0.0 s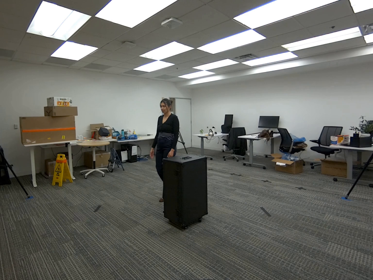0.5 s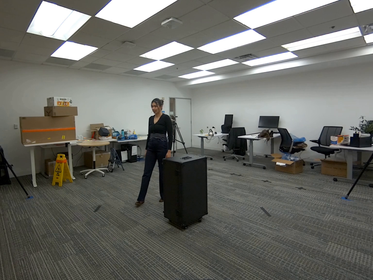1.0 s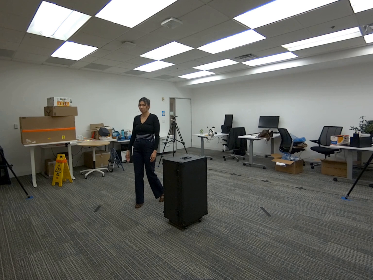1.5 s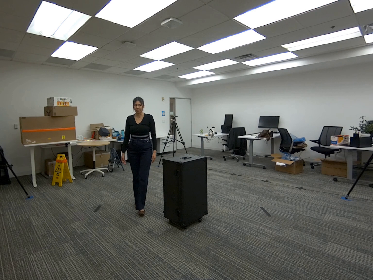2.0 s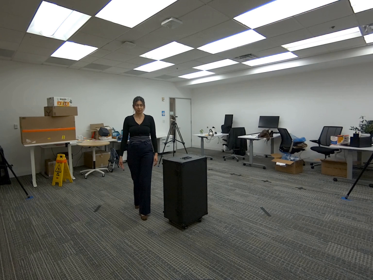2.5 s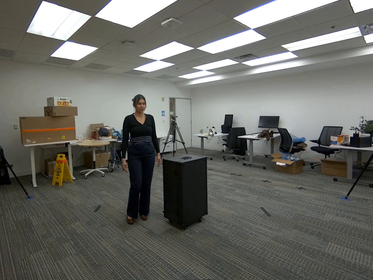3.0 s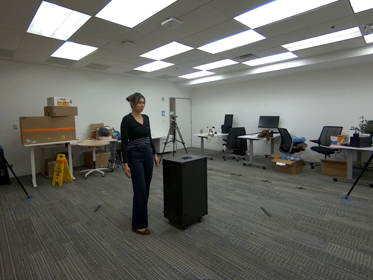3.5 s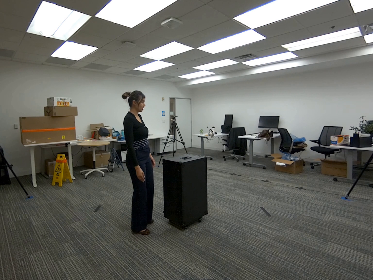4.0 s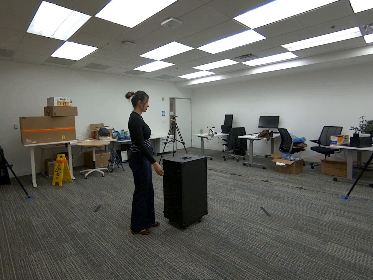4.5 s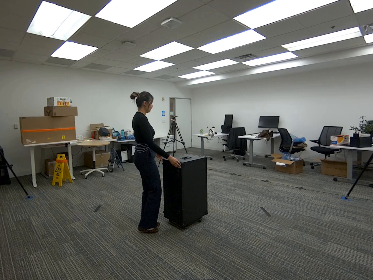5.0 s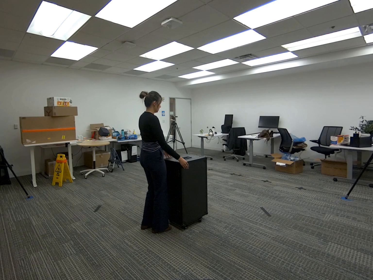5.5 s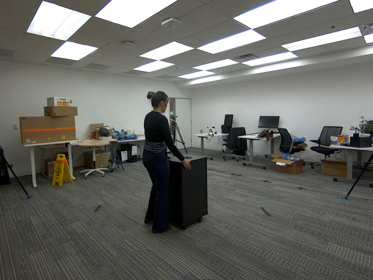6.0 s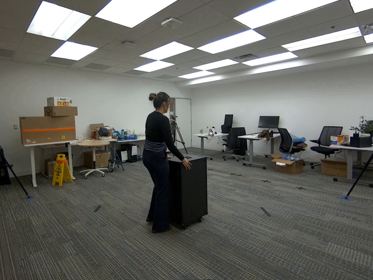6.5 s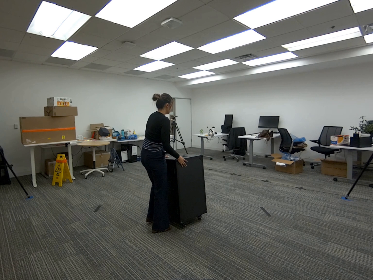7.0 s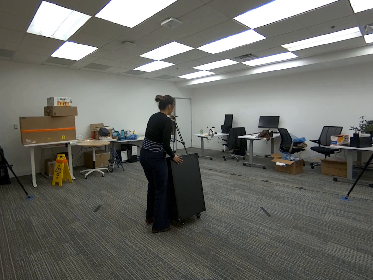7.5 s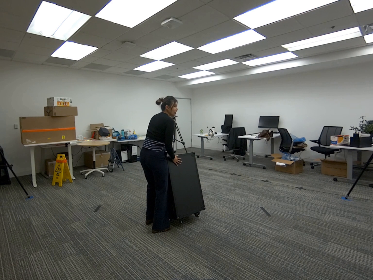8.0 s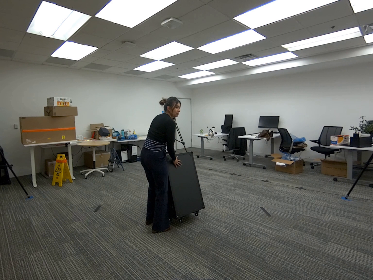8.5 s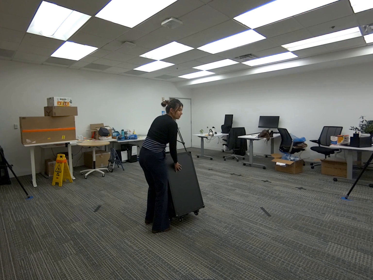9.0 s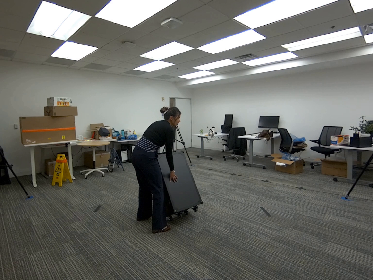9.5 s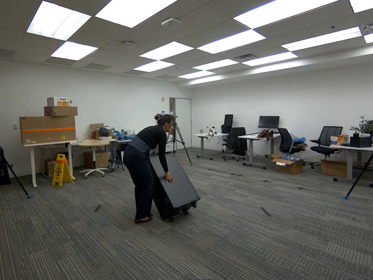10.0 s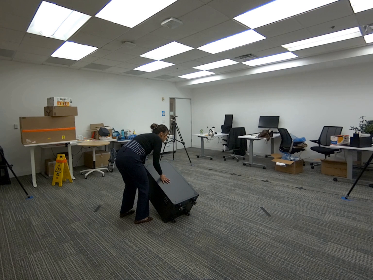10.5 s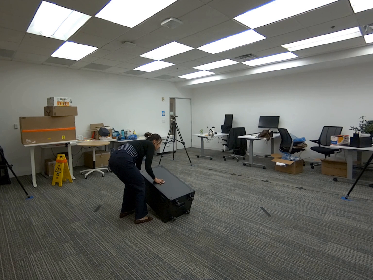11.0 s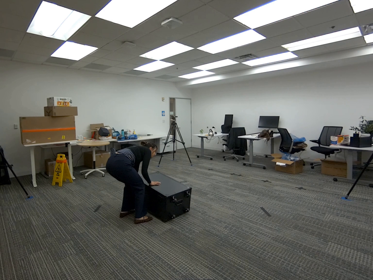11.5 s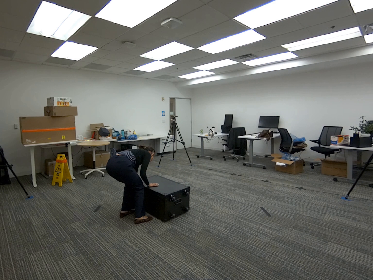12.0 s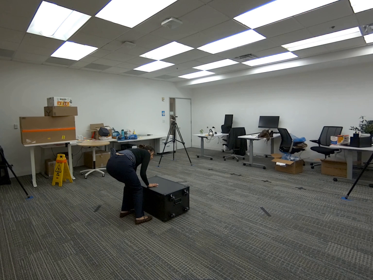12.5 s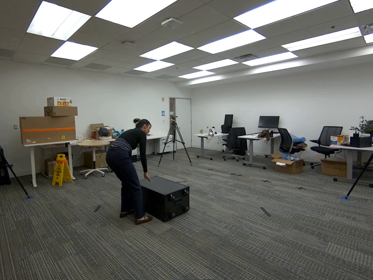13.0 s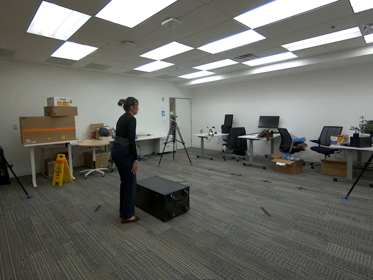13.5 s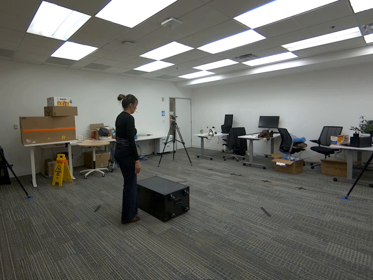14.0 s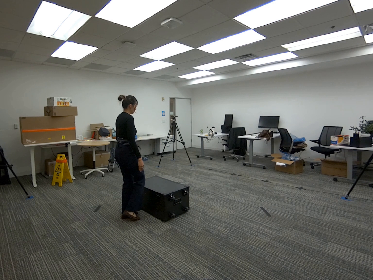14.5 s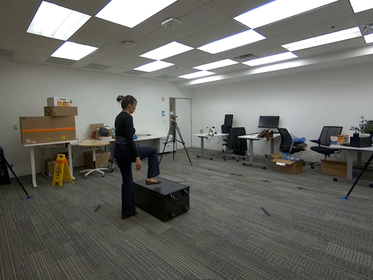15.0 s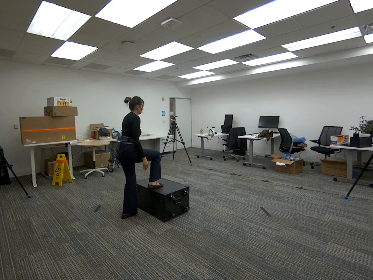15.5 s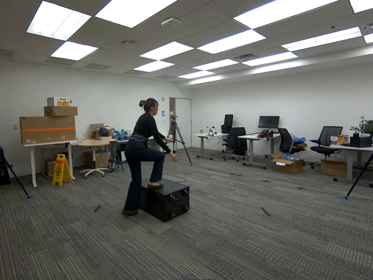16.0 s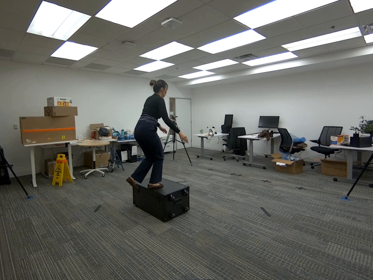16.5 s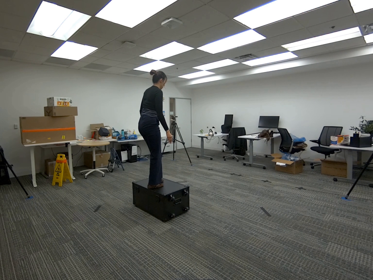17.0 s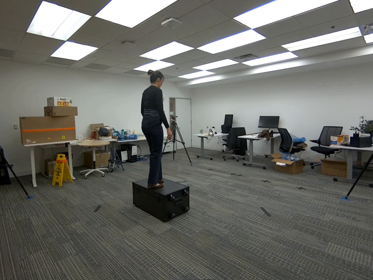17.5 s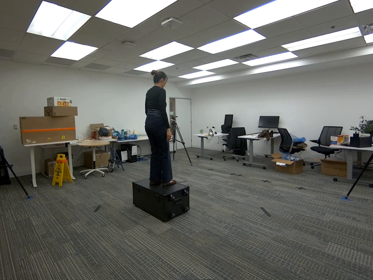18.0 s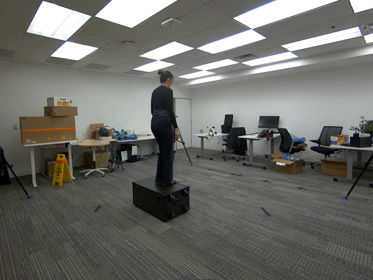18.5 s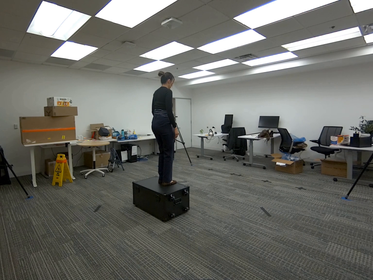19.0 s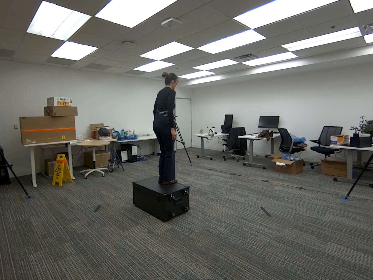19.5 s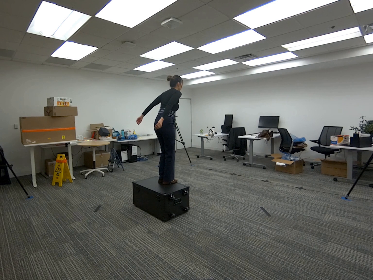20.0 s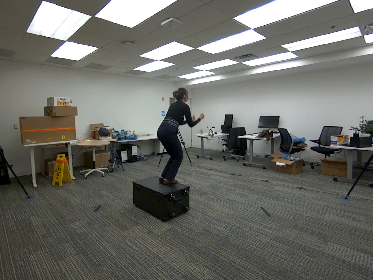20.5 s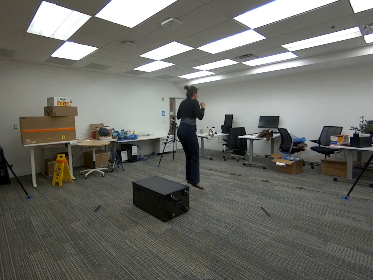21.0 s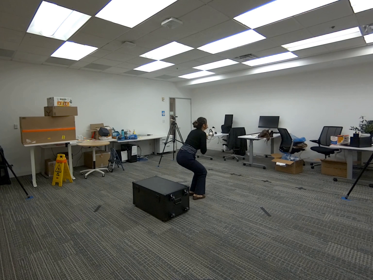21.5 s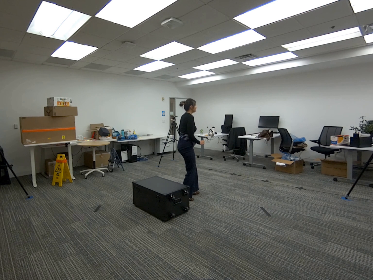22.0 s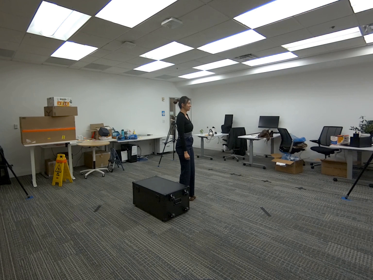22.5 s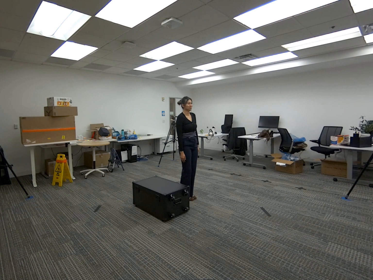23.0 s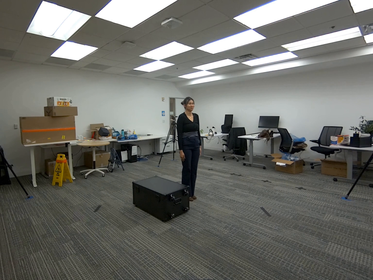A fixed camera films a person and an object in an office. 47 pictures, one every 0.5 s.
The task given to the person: Walk over to the G1 Box and place the box on its side and proceed to step onto the box and then jump off.
